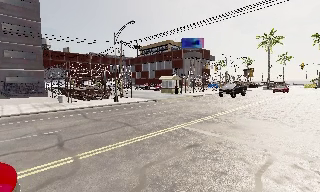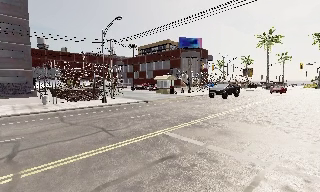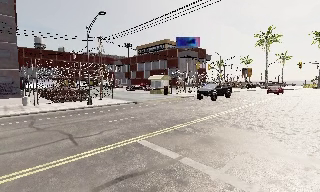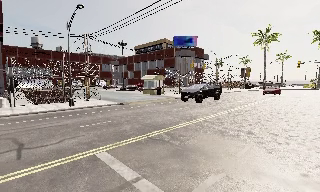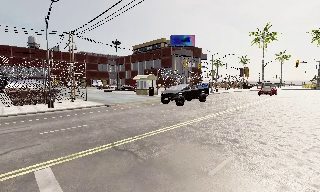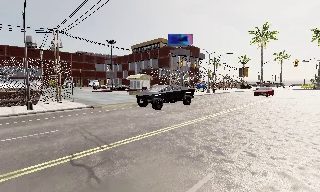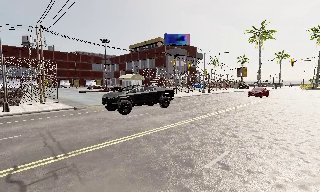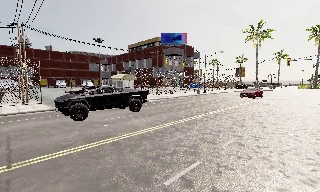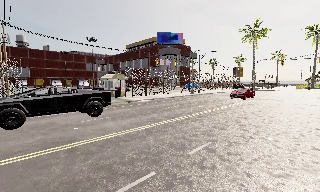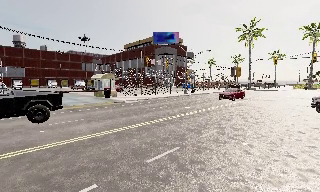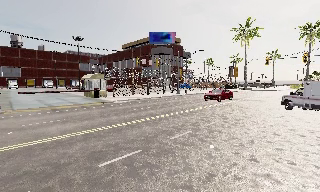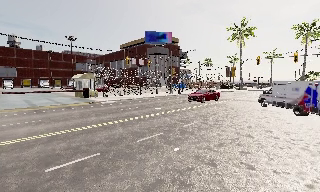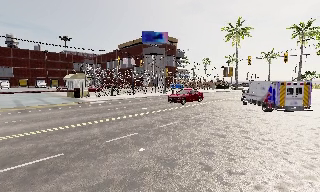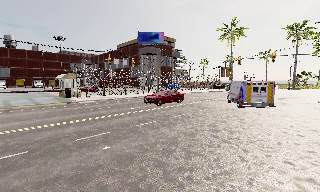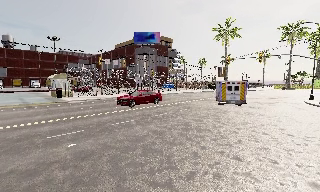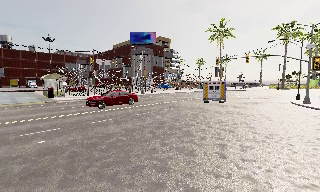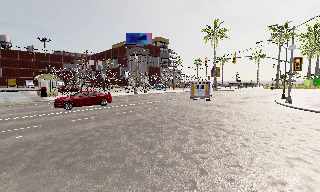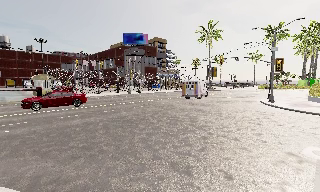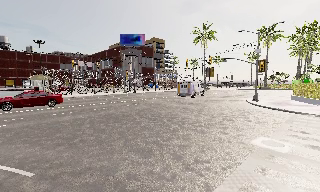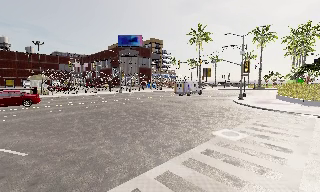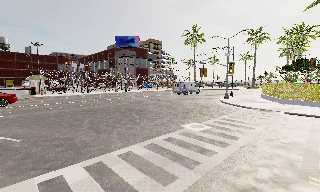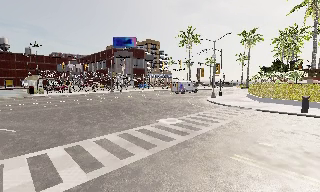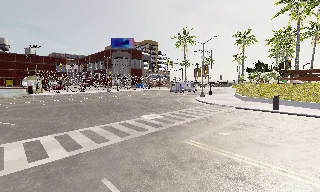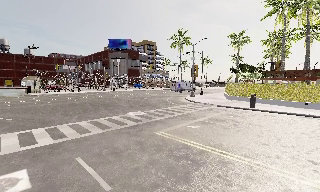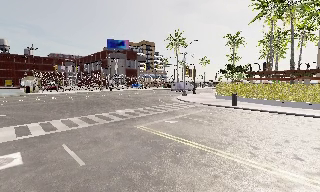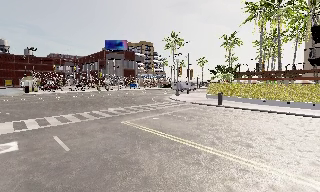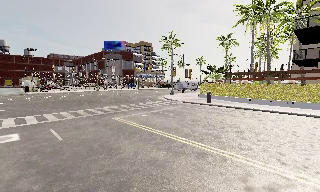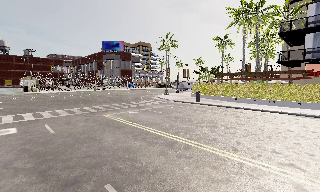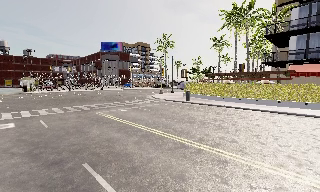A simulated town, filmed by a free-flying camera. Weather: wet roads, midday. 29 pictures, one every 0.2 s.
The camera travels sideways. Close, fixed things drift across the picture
to the left.
0.0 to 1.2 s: The camera travels to its right and forward, about 9 m, so close, fixed things drift to the left.
1.2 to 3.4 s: The camera travels to its right, about 14 m, so close, fixed things drift to the left.
3.4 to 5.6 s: The camera travels to its right and backward, about 17 m, so close, fixed things drift to the left.
The film runs forward here.
